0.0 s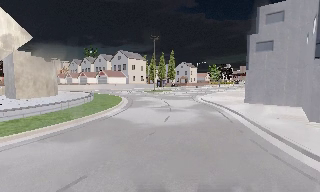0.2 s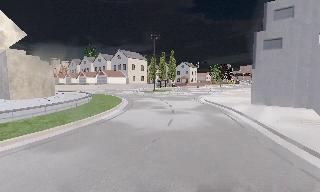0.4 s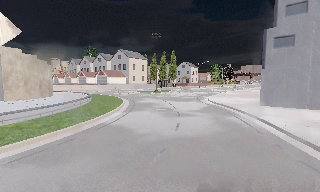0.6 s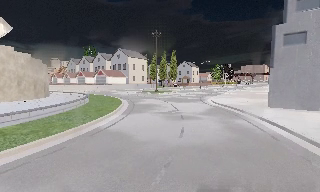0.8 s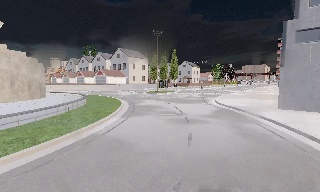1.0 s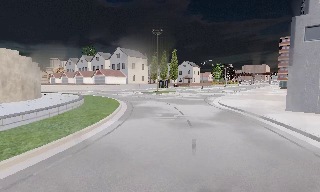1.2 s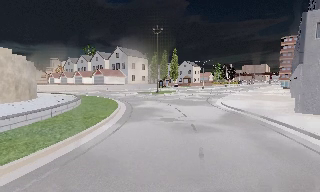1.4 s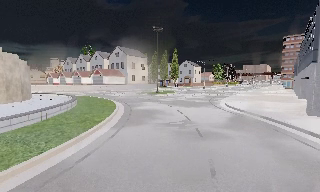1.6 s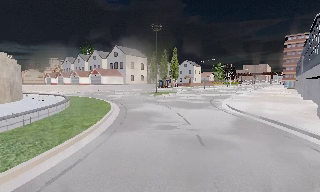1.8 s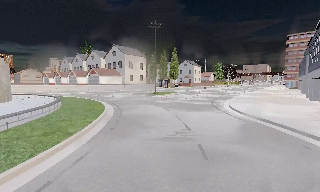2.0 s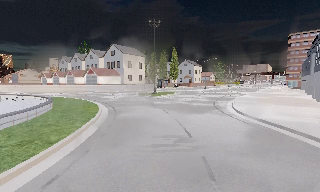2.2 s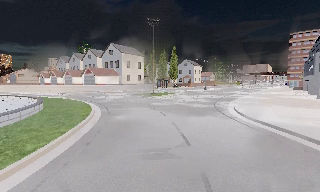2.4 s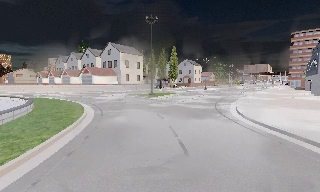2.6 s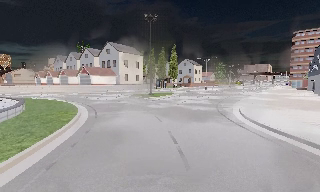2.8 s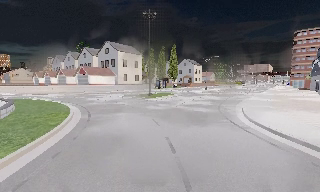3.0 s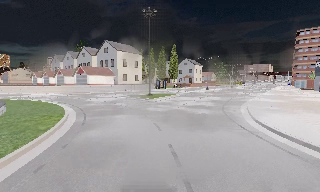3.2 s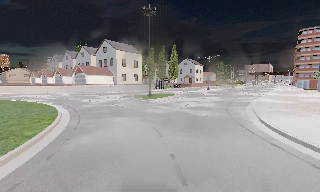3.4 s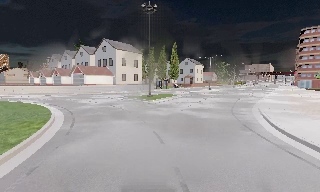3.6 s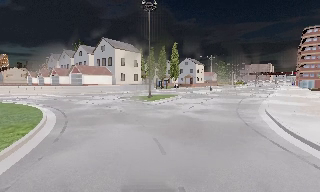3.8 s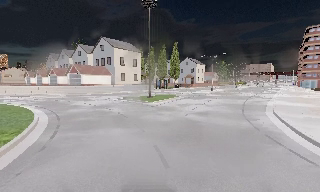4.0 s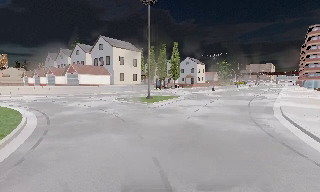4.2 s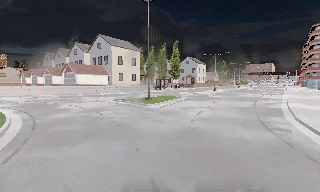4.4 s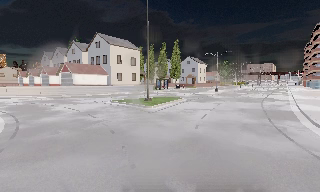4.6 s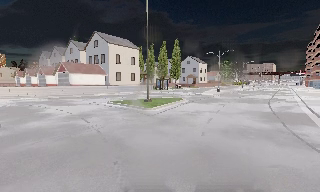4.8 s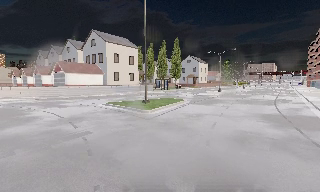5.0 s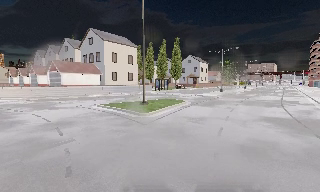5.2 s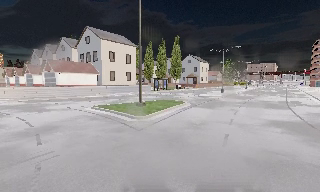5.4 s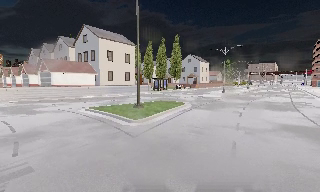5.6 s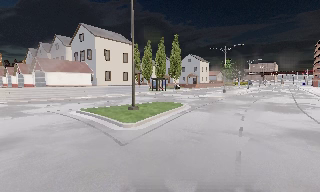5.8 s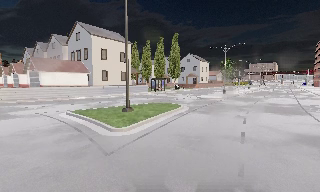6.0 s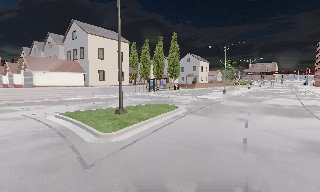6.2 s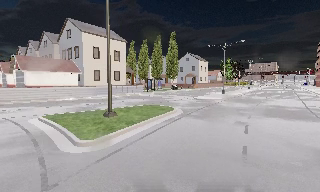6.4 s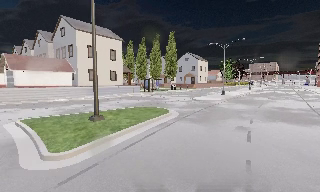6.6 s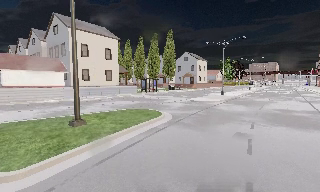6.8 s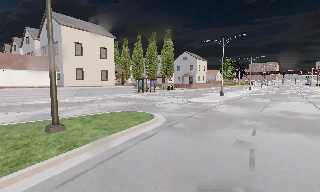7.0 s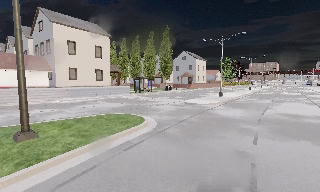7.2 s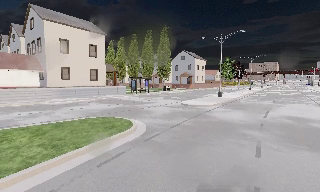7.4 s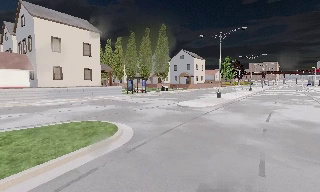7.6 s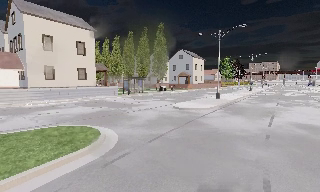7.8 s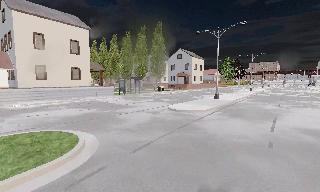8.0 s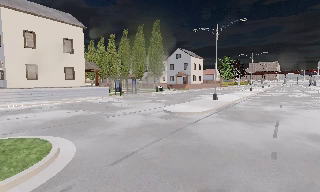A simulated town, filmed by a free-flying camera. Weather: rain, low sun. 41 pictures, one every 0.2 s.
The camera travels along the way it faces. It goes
forward.
0.0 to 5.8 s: The camera travels forward, about 25 m, so what stands in front looms larger.
5.8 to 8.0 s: The camera travels forward and to its right, about 11 m, so what stands in front looms larger.
The film runs forward here.
